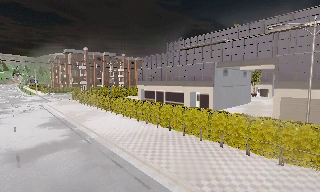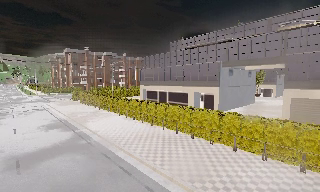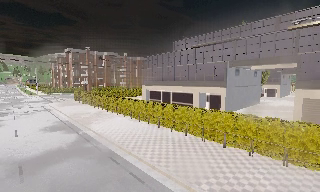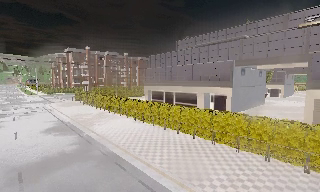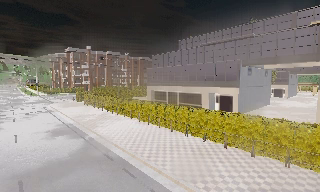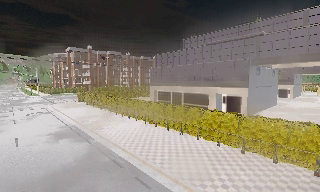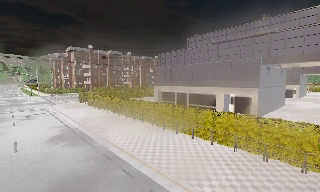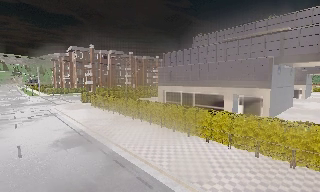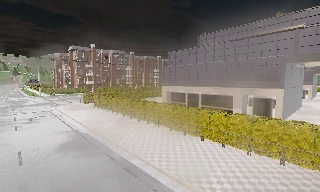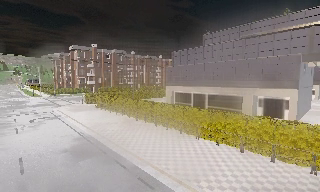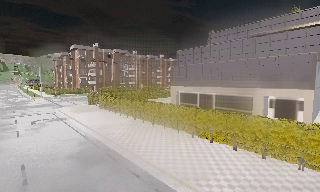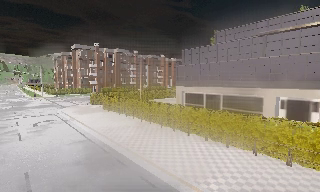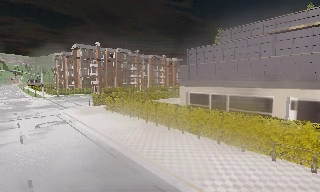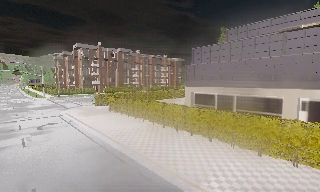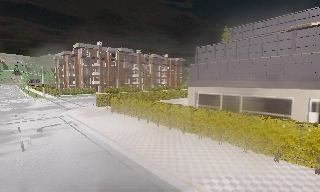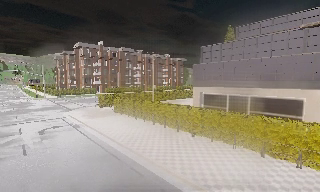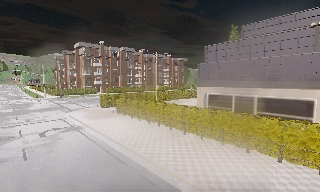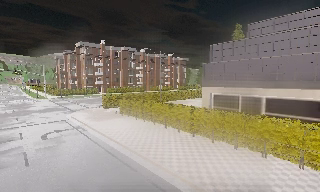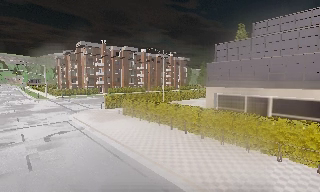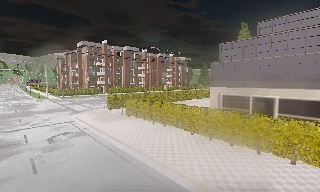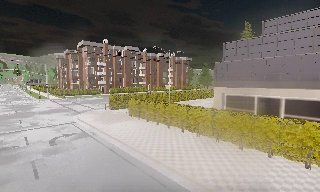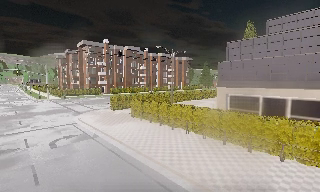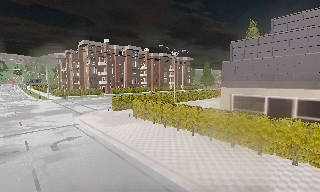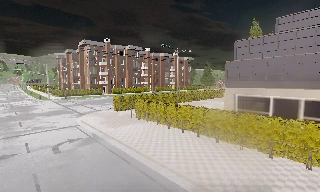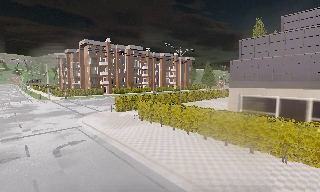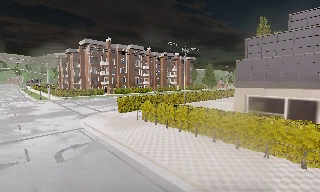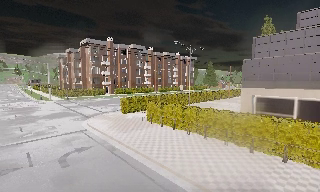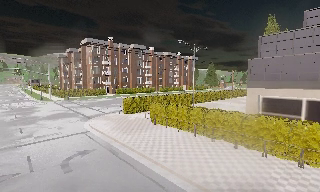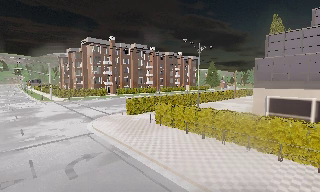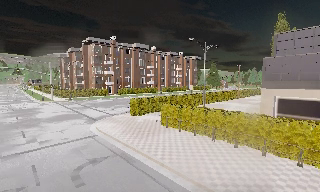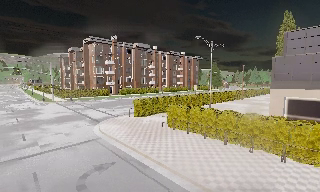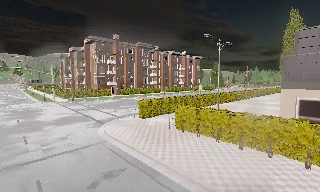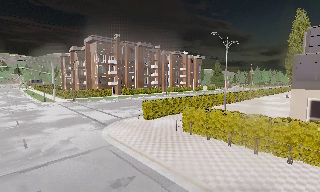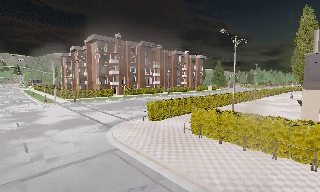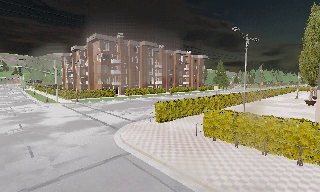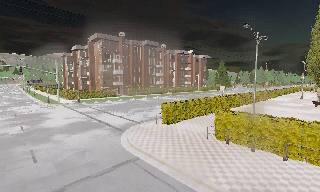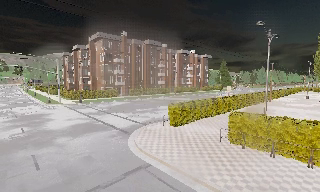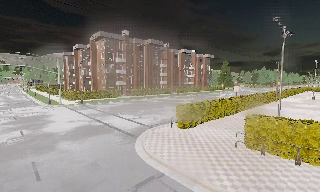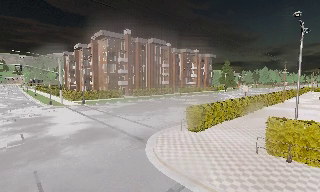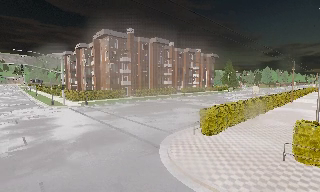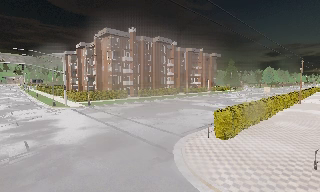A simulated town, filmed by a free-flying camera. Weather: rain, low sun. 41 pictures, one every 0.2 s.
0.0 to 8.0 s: The camera travels forward and to its left, about 30 m, so what stands in front looms larger.
The film runs forward here.
